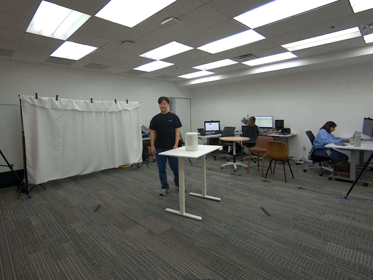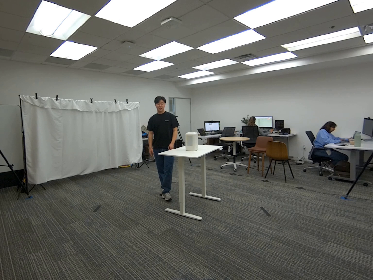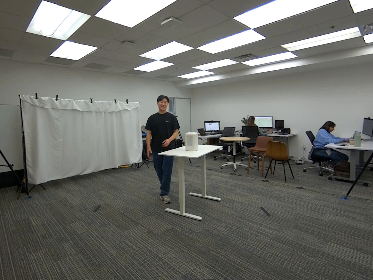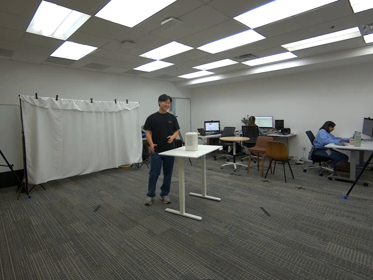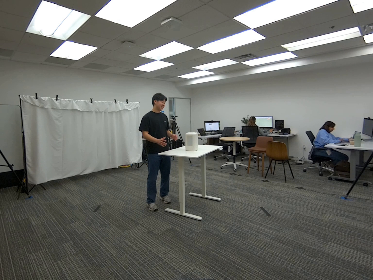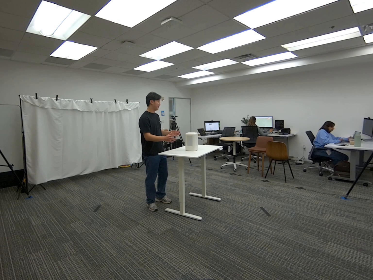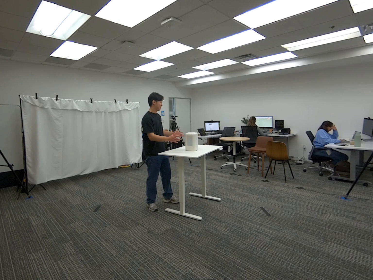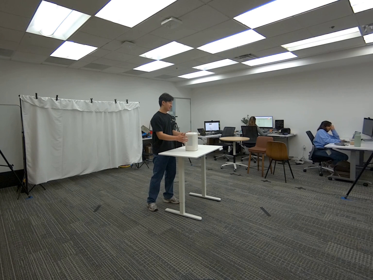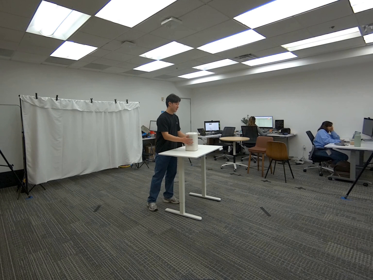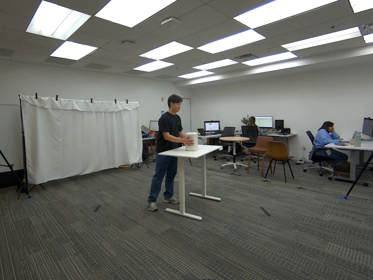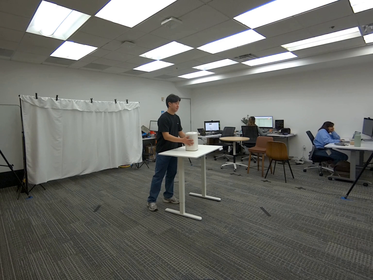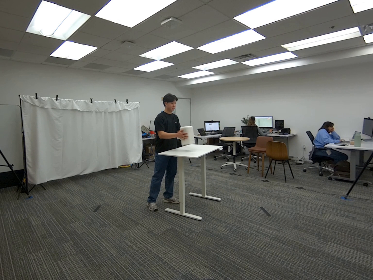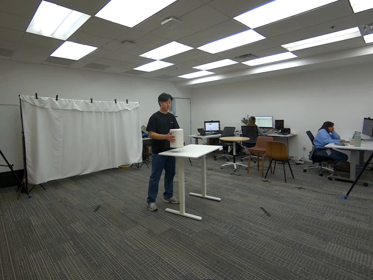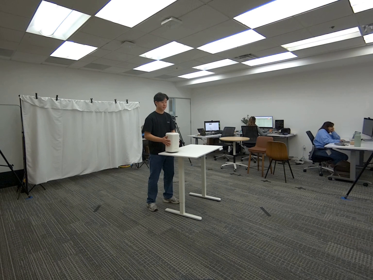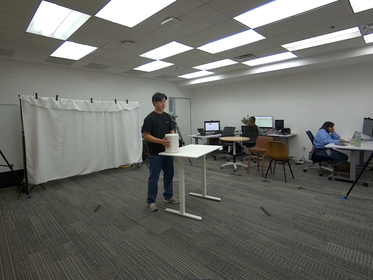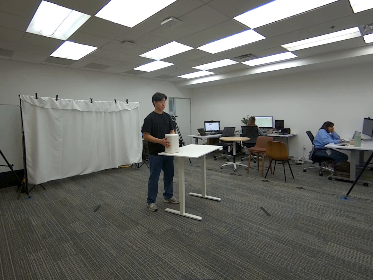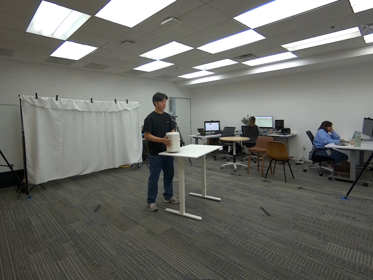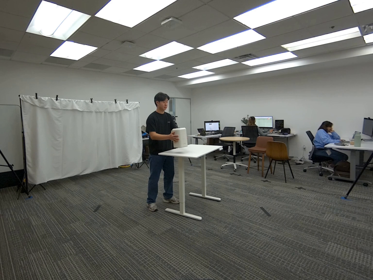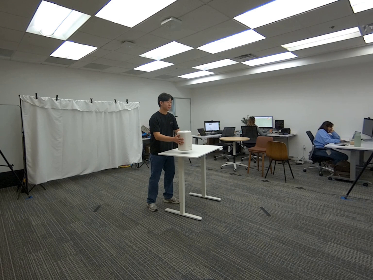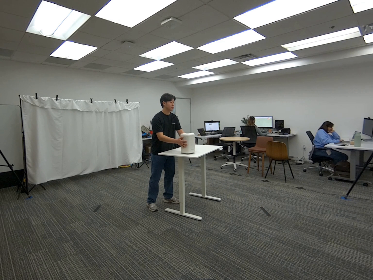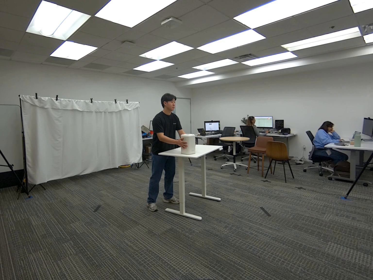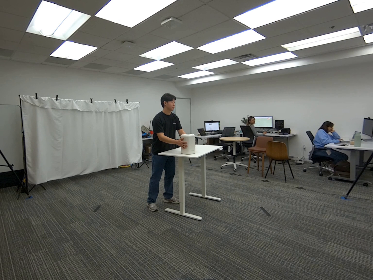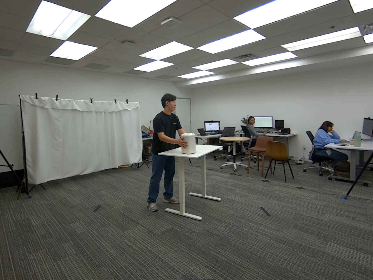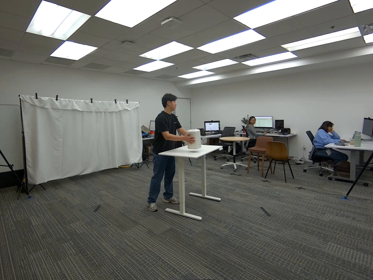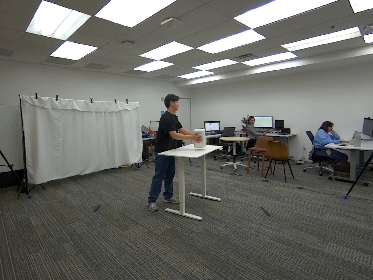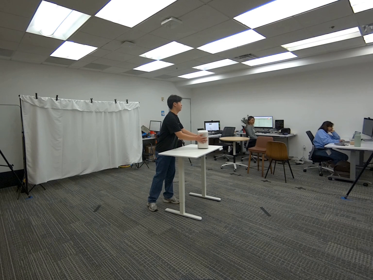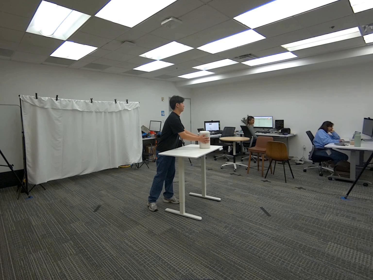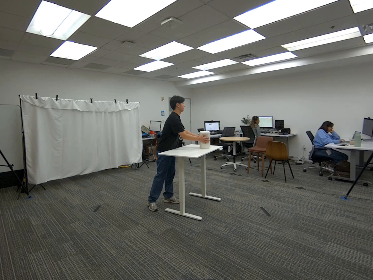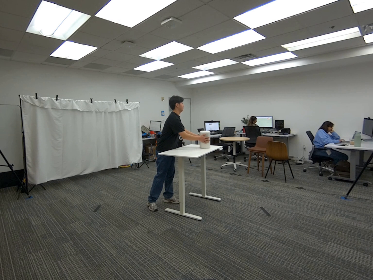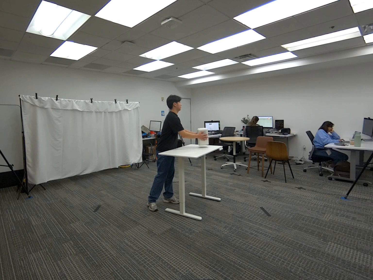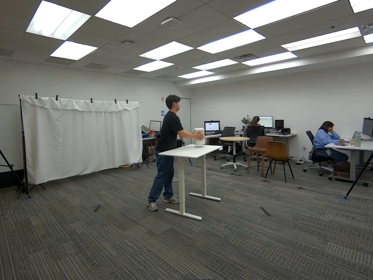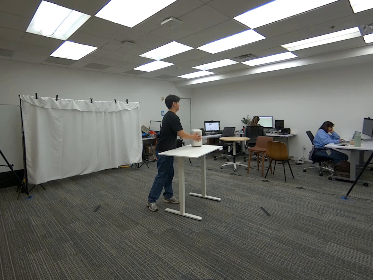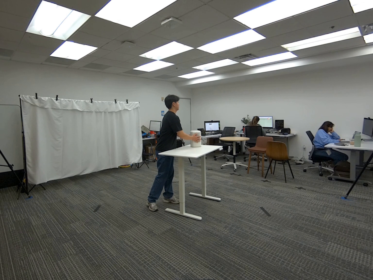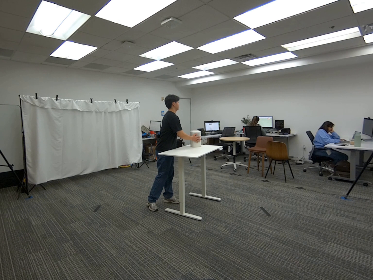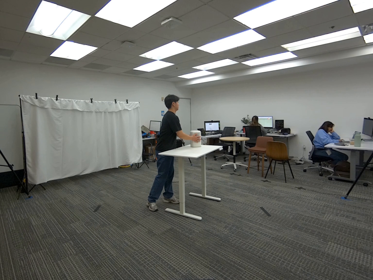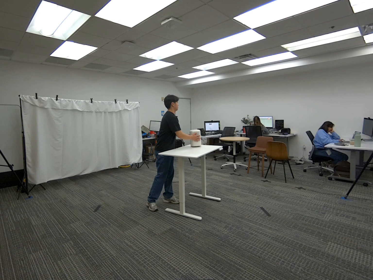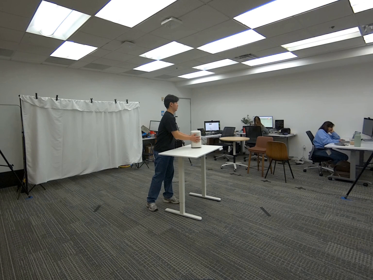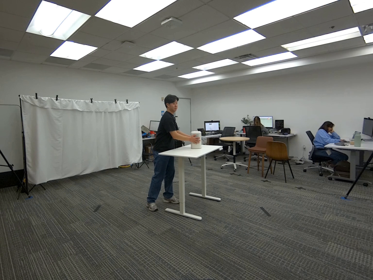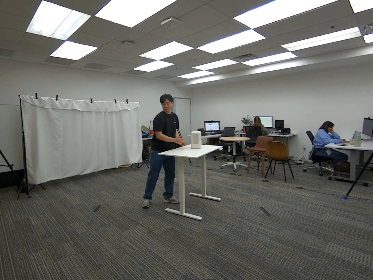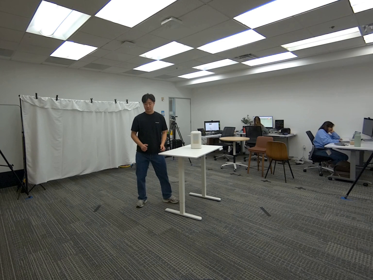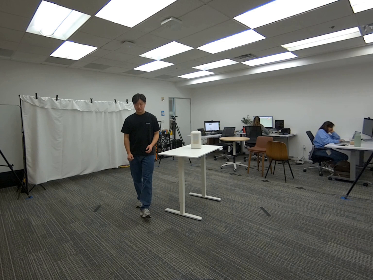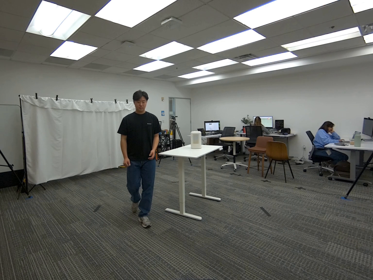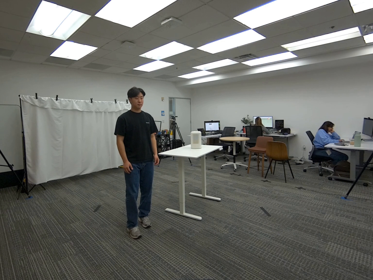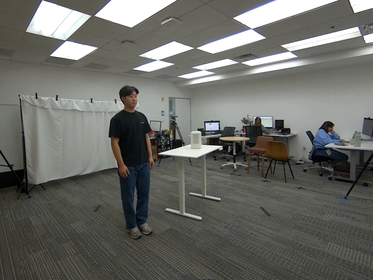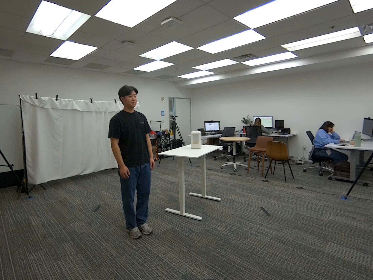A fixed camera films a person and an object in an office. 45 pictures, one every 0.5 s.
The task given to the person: Walk over to the Air Purifier on white desk and pick up the air purifier using both hands and proceed to pick and place the airpurifier on multiple spots on the desk with out letting go. Step away when complete.
